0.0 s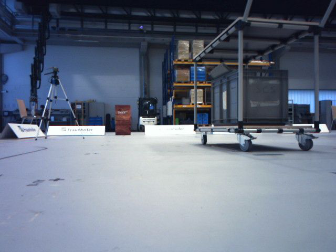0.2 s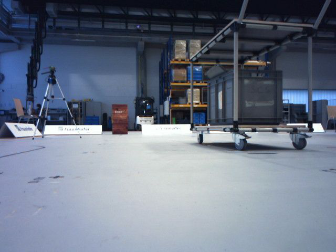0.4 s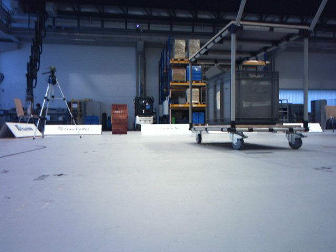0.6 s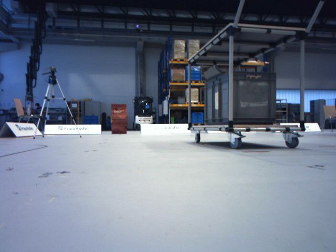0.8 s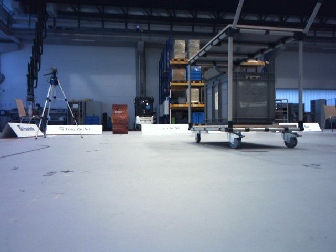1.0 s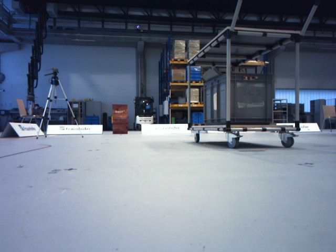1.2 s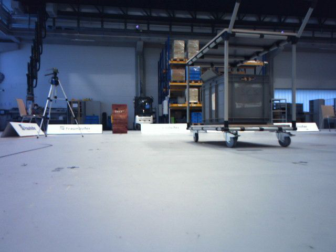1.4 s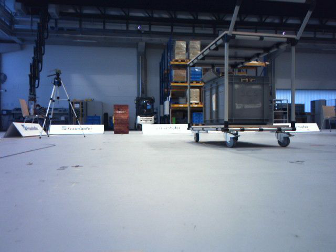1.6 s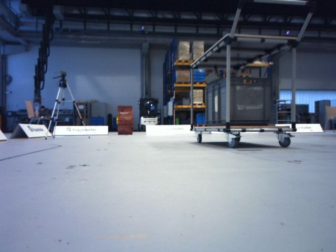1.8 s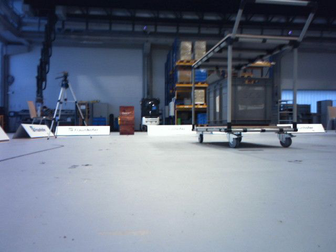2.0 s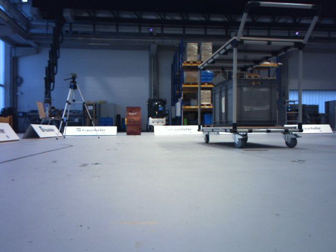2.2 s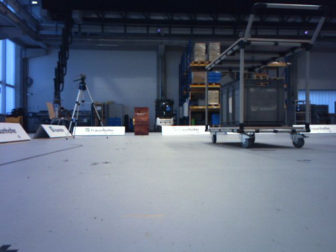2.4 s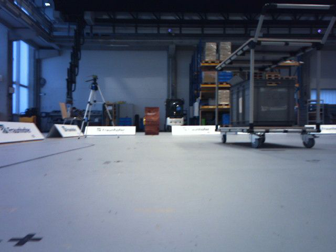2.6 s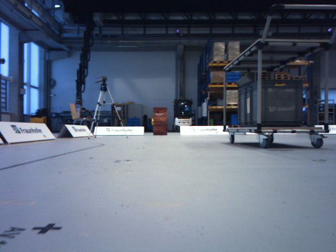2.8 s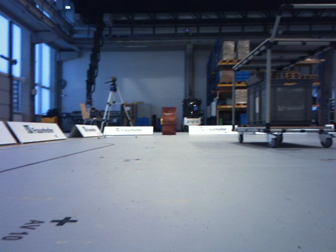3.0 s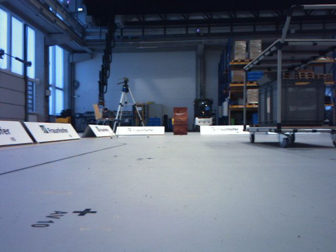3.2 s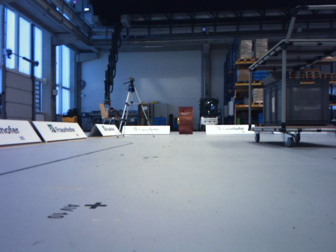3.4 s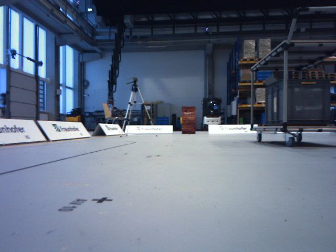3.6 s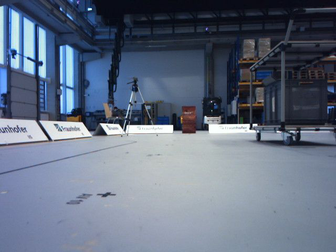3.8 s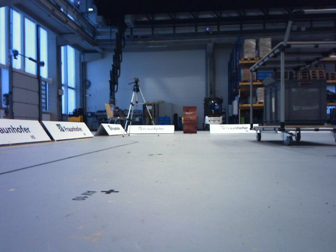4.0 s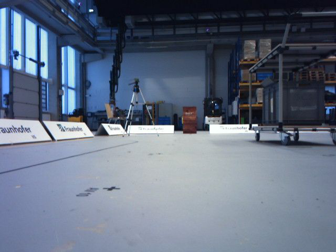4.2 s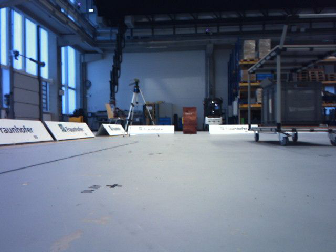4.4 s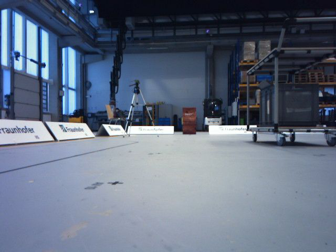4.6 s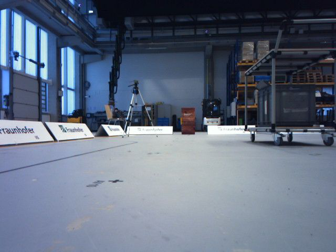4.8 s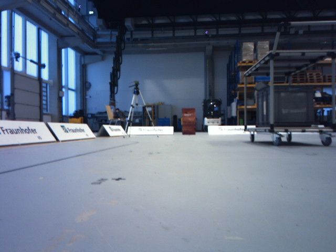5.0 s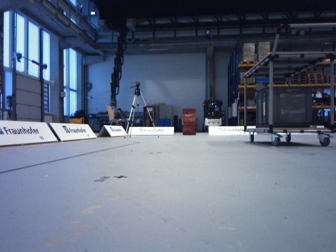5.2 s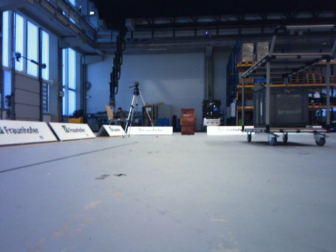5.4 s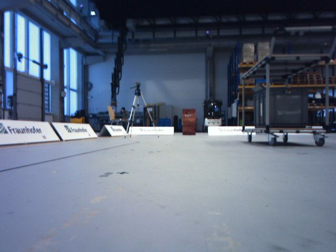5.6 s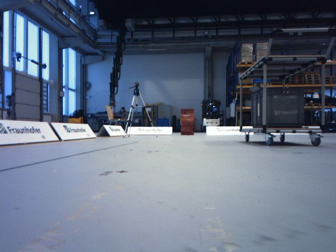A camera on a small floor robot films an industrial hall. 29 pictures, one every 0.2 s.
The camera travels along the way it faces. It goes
backward.
0.0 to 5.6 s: The scene slides to the right, as the camera pans about 10 degrees to its left. It travels backward, about 1.2 m, so what stands in front gets smaller.
The film runs backward here.
